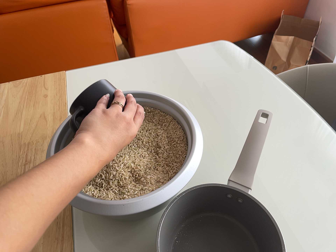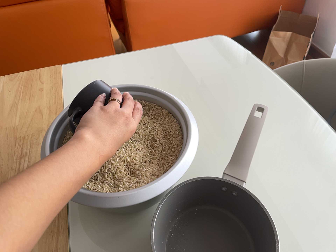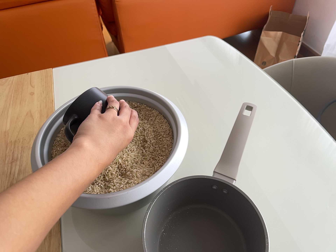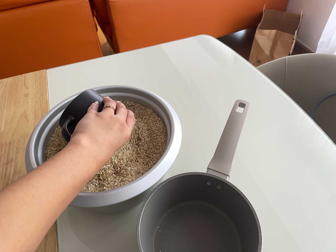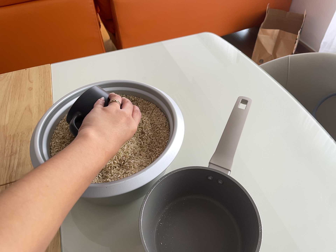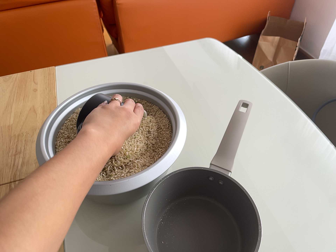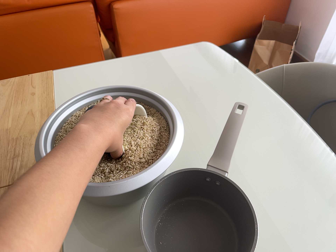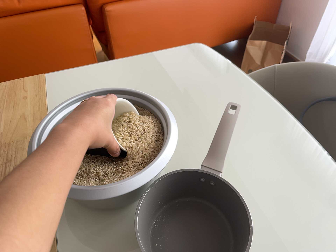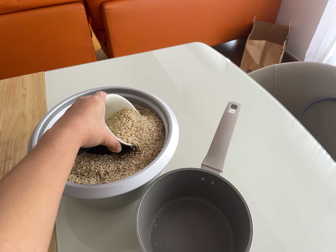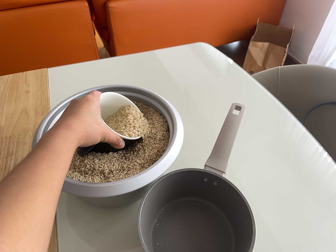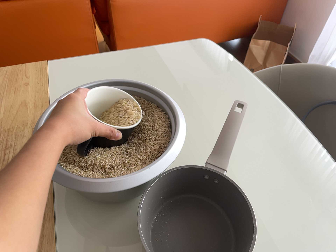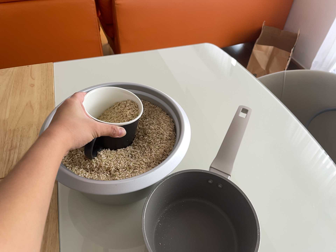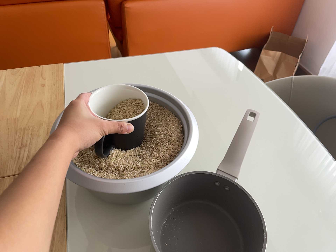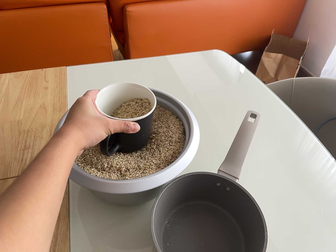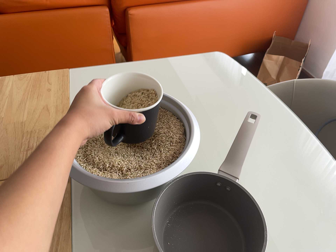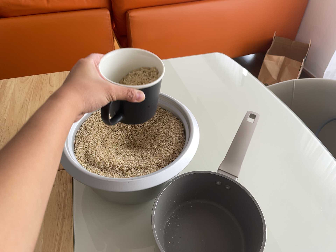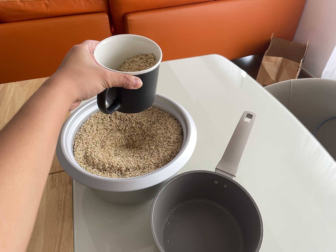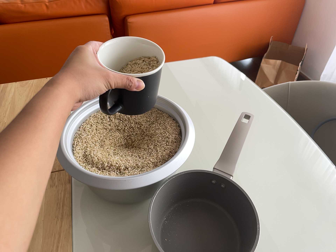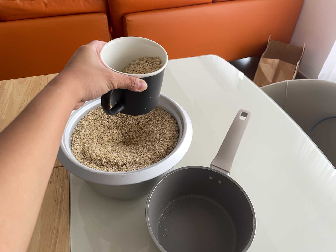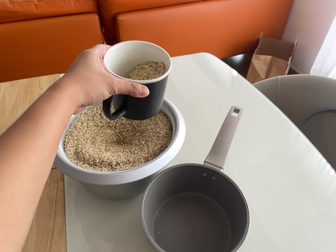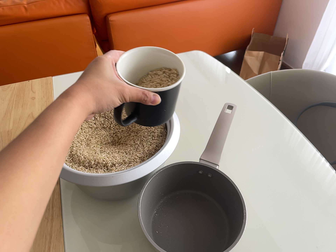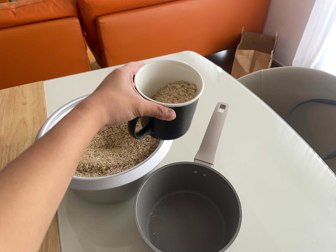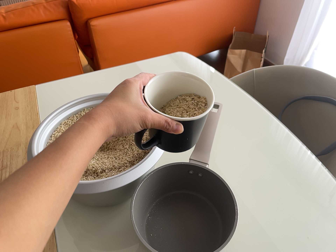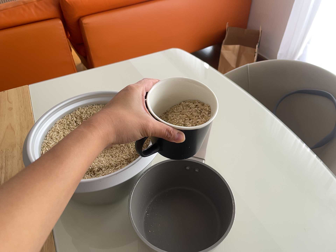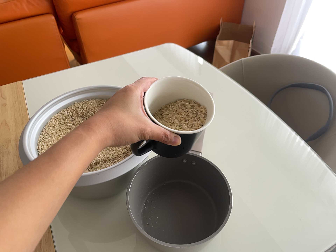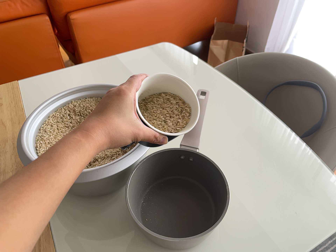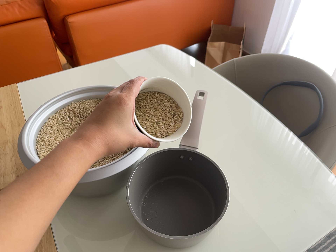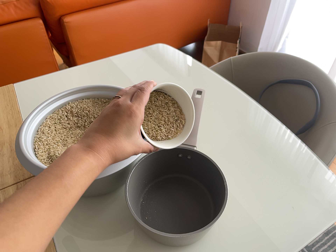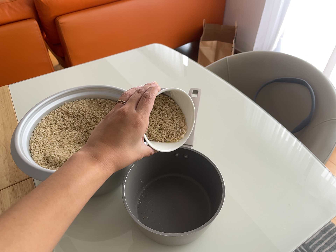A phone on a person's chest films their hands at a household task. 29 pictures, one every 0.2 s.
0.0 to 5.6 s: The camera swings to its right by about 10 degrees, and the scene slides to the left. It travels backward and toward the bottom of its view, about 12 cm, so what stands in front gets smaller. It rolls about its line of sight by about 10 degrees, and the scene rotates counterclockwise.
The film runs forward here.
